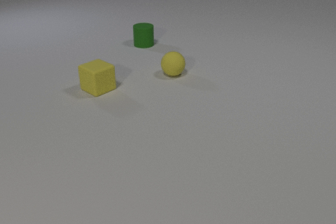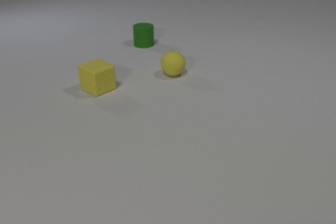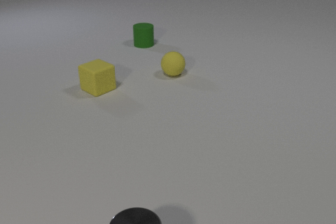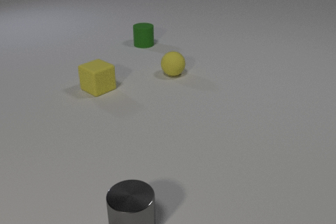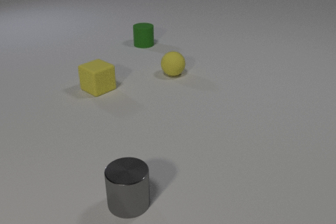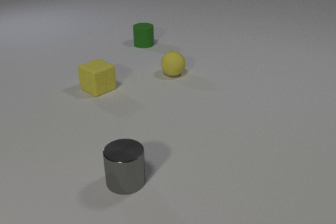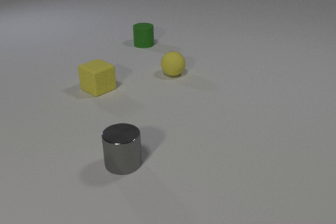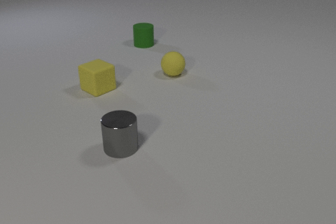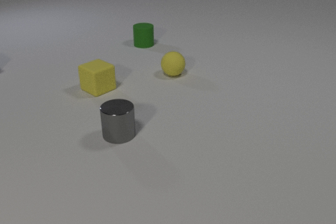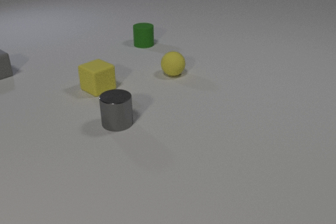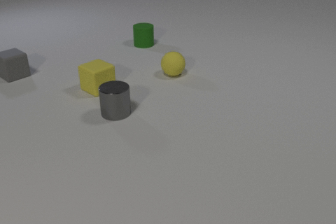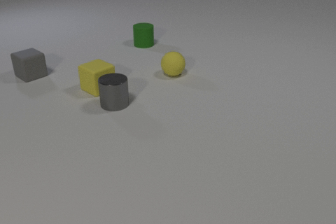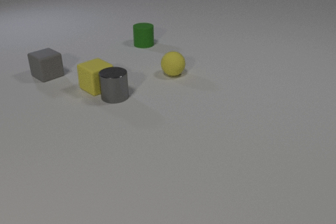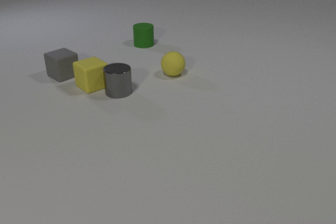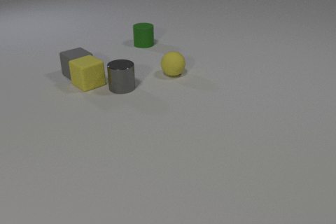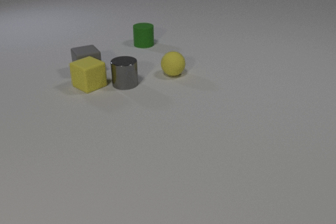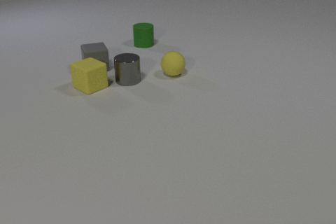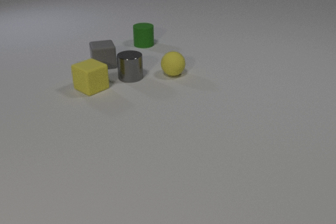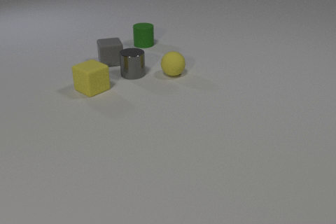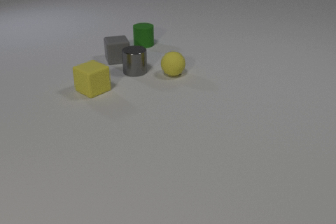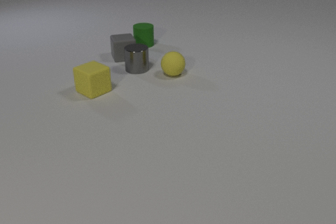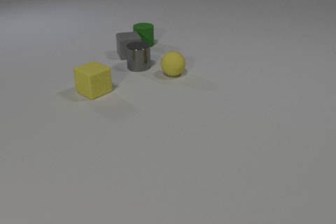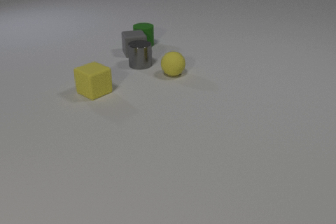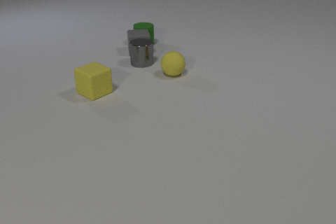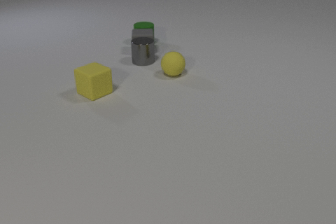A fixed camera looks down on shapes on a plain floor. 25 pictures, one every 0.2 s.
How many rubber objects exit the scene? 0.
What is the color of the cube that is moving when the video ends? gray.
How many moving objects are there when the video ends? 3.
0.0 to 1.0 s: The gray metal cylinder comes in at the bottom edge, slides away from the camera.
1.0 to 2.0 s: The gray metal cylinder slides away from the camera. The gray rubber cube comes in at the left edge, slides to the right and toward the camera.
2.0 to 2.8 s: The gray metal cylinder slides away from the camera. The yellow rubber cube slides away from the camera and to the left. The gray rubber cube slides to the right. The gray metal cylinder and the yellow rubber cube collide. The yellow rubber cube and the gray rubber cube collide.
2.8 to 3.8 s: The gray metal cylinder slides away from the camera. The yellow rubber cube slides toward the camera. The gray rubber cube slides to the right and away from the camera, spins so that its near face slides to the left, clockwise seen from above.
3.8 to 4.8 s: The gray metal cylinder slides away from the camera. The yellow rubber cube slides toward the camera. The gray rubber cube slides to the right and away from the camera. The gray rubber cube and the green rubber cylinder collide.
